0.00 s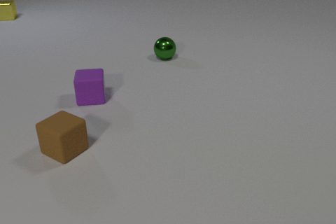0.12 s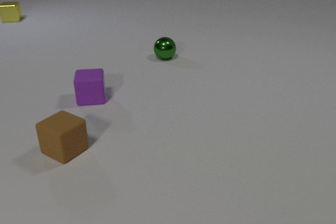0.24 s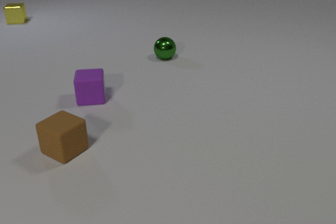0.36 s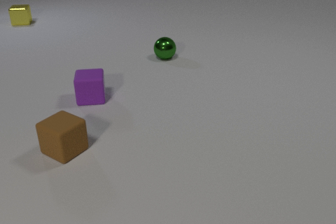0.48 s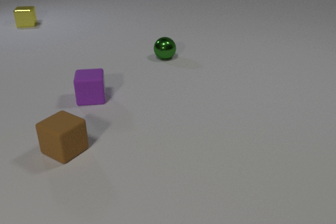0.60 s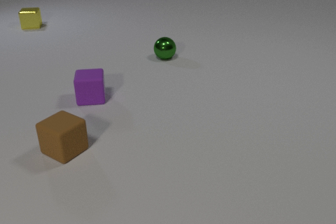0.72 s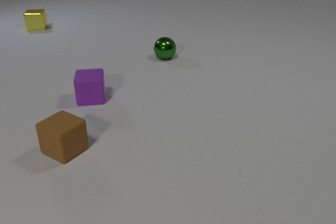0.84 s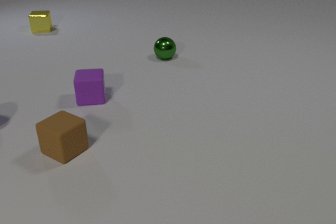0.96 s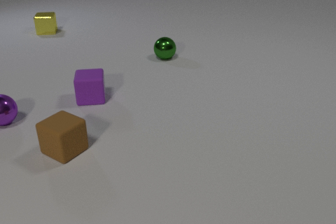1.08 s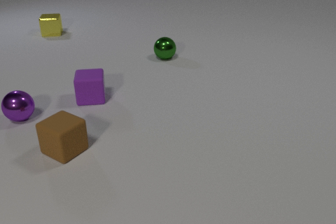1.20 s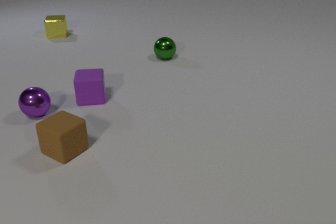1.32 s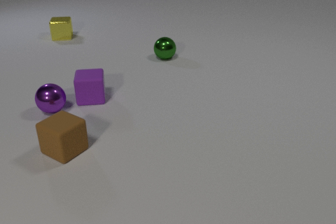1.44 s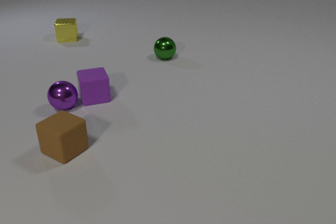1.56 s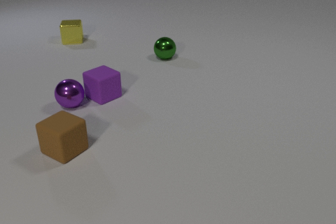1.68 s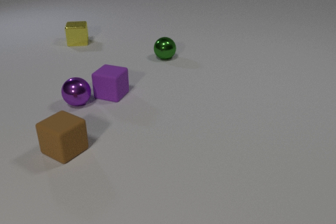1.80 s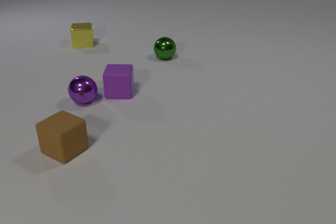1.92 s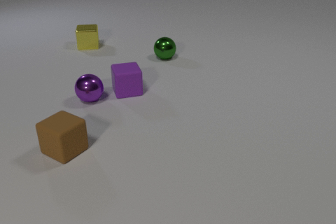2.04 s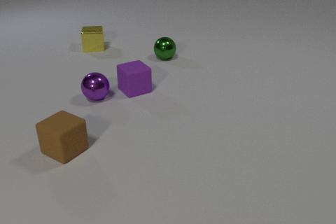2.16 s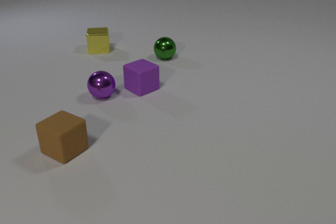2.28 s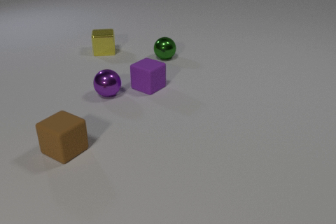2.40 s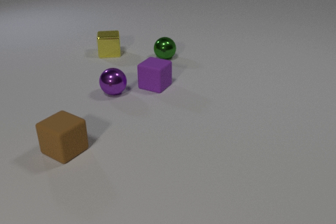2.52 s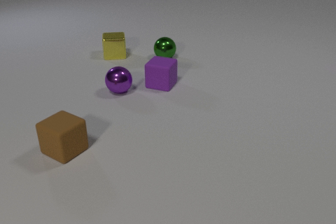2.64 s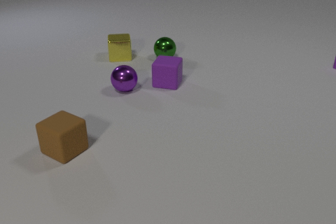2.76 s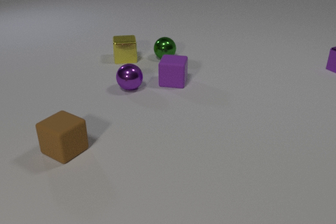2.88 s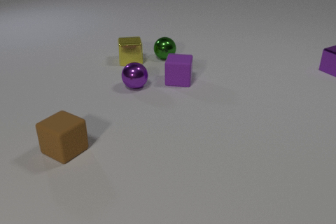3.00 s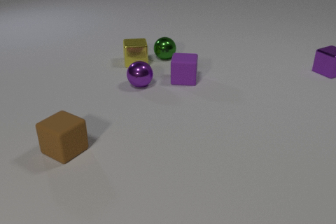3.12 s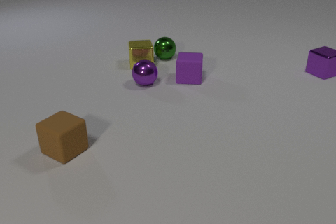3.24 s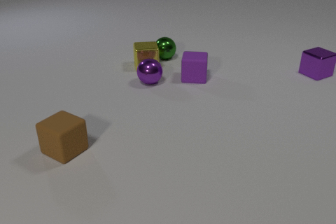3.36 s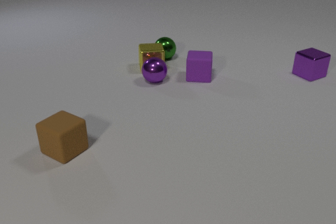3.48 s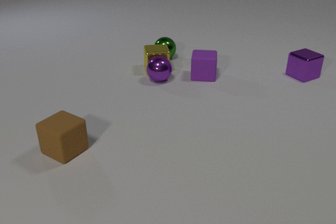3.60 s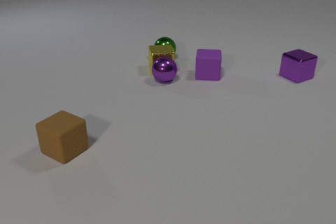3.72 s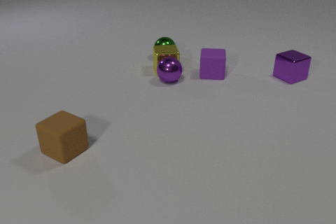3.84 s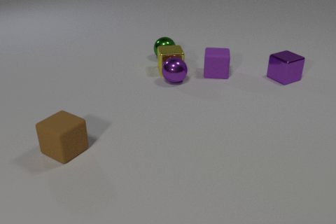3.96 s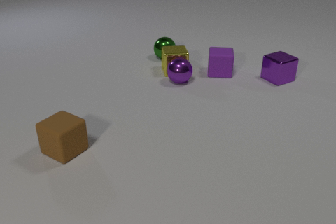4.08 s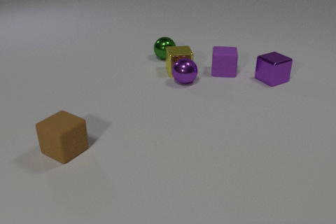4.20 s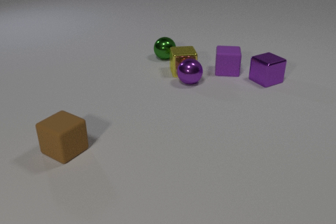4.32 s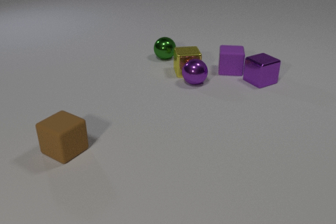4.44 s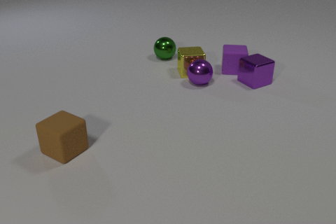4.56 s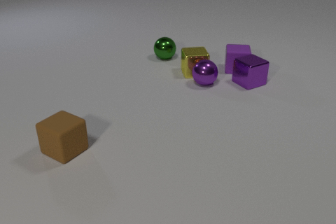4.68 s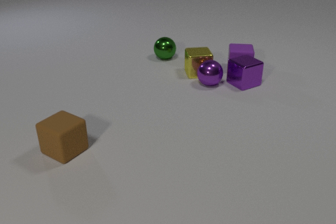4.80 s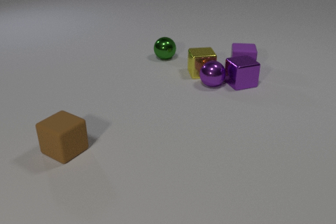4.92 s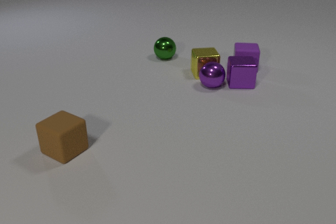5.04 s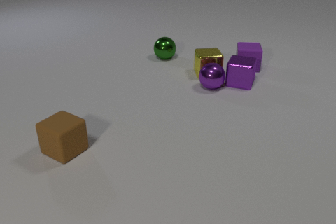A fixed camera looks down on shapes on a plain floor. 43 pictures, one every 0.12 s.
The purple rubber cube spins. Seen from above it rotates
counterclockwise.
The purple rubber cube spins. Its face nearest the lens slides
to the right.
0.00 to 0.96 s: The purple metal sphere comes in at the left edge, rolls to the right. The yellow metal cube slides toward the camera and to the right.
0.96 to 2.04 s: The purple metal sphere rolls to the right. The purple rubber cube slides to the right, spins so that its near face slides to the right, counterclockwise seen from above. The yellow metal cube slides toward the camera and to the right. The purple metal sphere and the purple rubber cube collide.
2.04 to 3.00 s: The purple metal sphere rolls to the right and away from the camera. The purple rubber cube slides to the right and away from the camera, spins counterclockwise seen from above by about 60 degrees, its near face sliding to the right. The yellow metal cube slides toward the camera and to the right. The purple metal cube comes in at the right edge, slides to the left and toward the camera.
3.00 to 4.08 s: The purple metal sphere rolls to the right. The purple rubber cube slides to the right and away from the camera. The yellow metal cube slides to the right and toward the camera. The purple metal cube slides to the left and toward the camera. The purple metal sphere and the yellow metal cube collide.
4.08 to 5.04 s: The purple metal sphere rolls to the right. The purple rubber cube slides to the right and away from the camera. The yellow metal cube slides to the right. The purple metal cube slides to the left and toward the camera, spins so that its near face slides to the left, clockwise seen from above. The purple metal sphere and the purple metal cube collide.
How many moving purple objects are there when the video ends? 3.
How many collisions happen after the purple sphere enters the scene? 3.
What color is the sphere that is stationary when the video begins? green.
